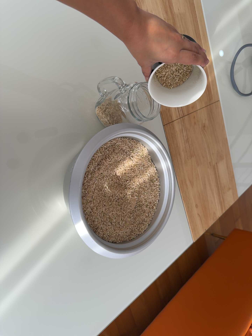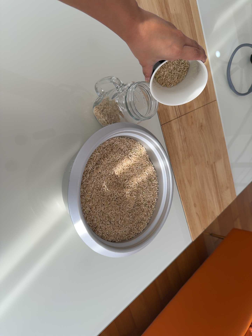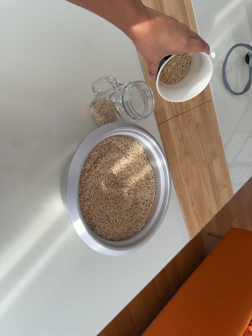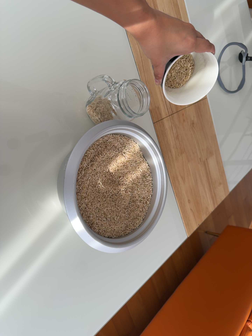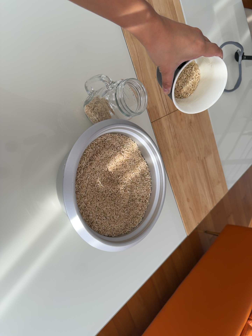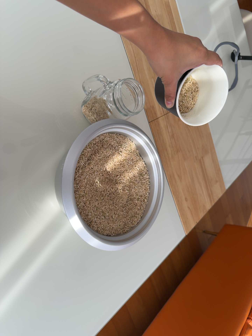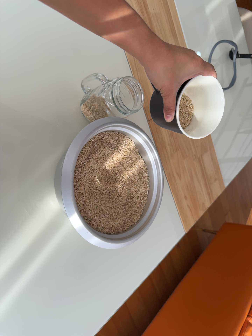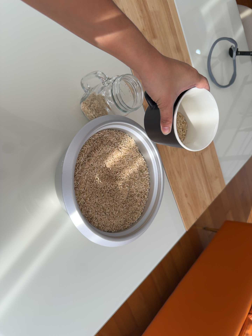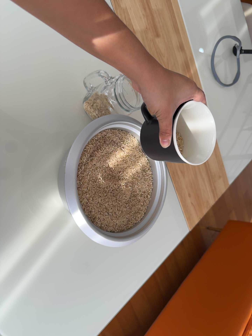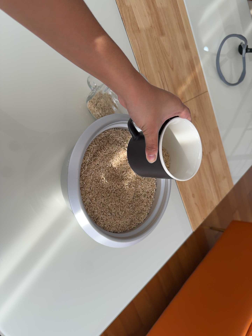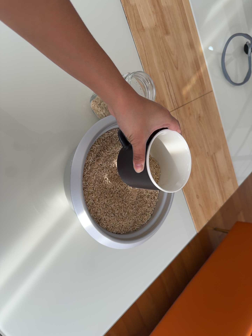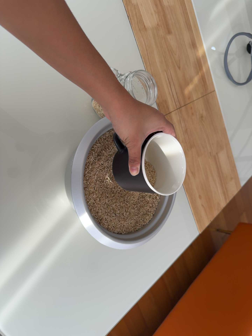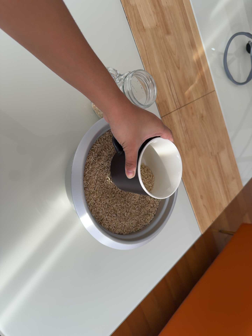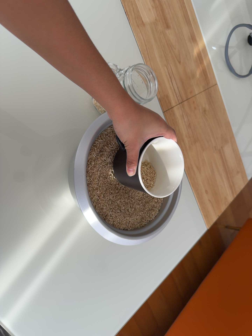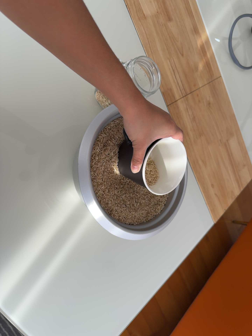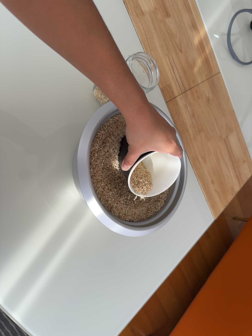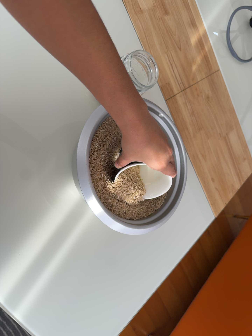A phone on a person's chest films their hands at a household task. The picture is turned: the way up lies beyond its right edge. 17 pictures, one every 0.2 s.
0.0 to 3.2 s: The camera rolls about its line of sight by about 10 degrees, and the scene rotates counterclockwise.
The film runs backward here.
